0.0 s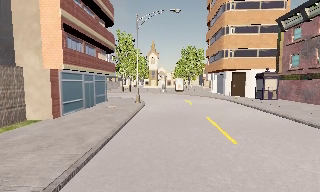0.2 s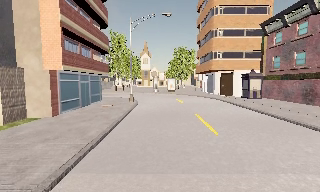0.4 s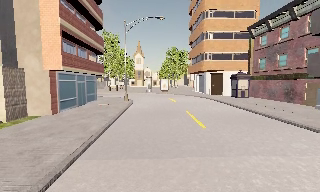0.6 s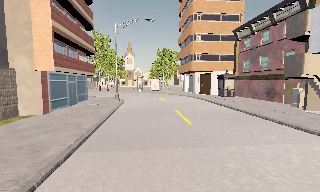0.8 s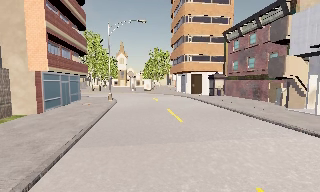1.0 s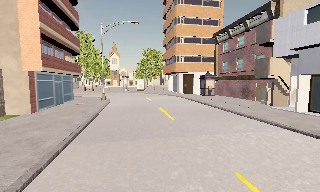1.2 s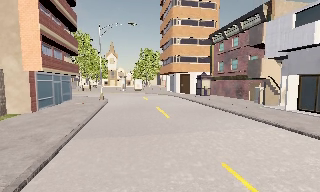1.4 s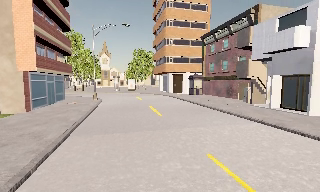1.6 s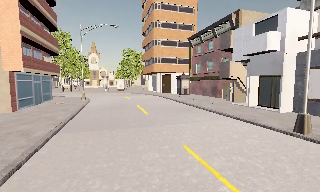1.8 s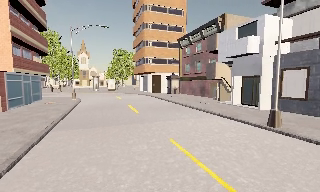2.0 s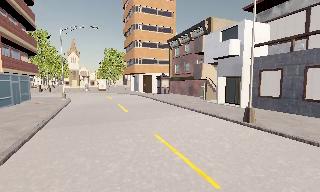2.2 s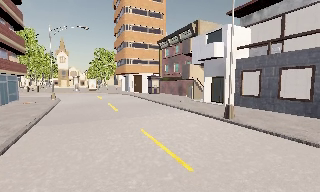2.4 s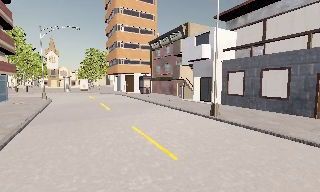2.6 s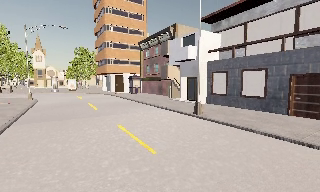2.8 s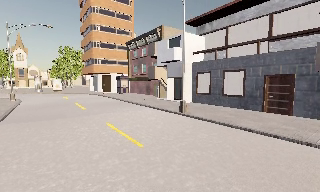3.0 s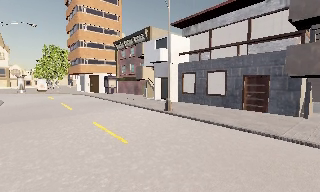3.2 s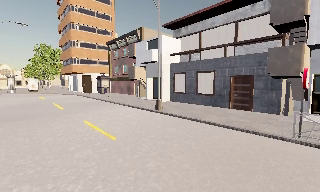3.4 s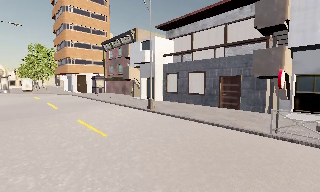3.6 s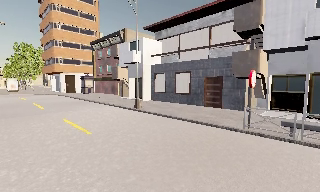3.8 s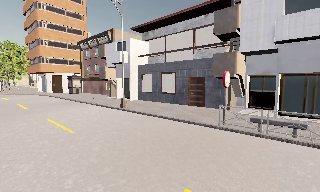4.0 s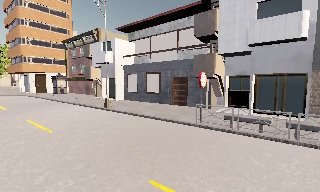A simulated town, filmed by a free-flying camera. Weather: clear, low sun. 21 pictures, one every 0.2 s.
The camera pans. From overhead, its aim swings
clockwise.
The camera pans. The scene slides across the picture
to the left.
0.0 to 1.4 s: The scene slides to the left, as the camera pans about 15 degrees to its right. It travels backward, about 3.5 m, so what stands in front gets smaller. It loses speed.
1.4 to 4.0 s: The camera swings to its right by about 40 degrees, and the scene slides to the left. It travels backward and to its right, about 6 m.
The film runs forward here.
